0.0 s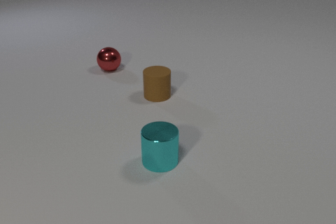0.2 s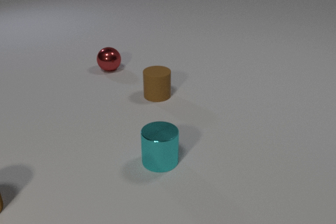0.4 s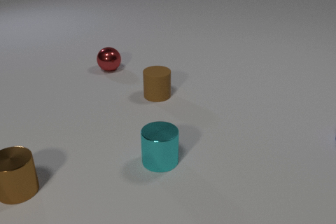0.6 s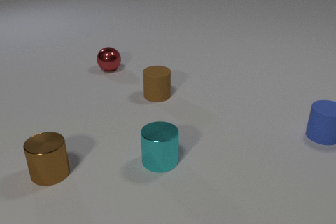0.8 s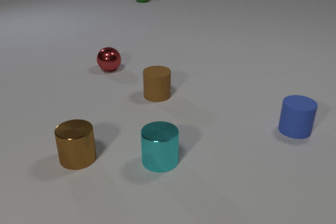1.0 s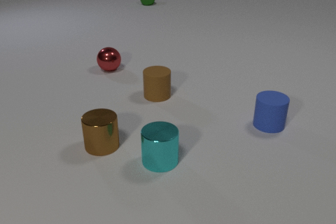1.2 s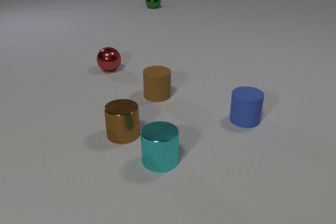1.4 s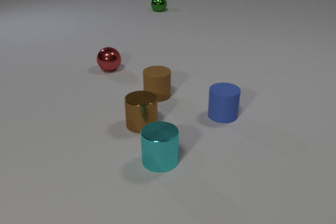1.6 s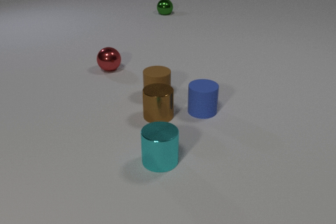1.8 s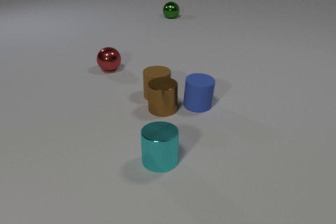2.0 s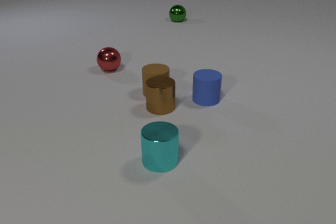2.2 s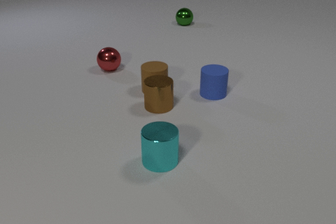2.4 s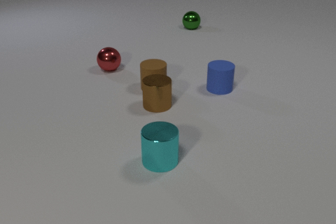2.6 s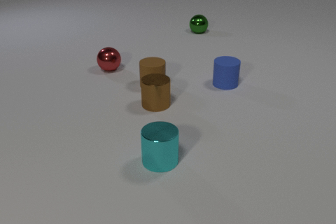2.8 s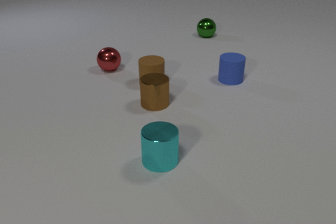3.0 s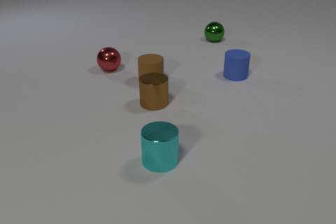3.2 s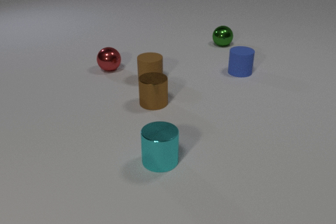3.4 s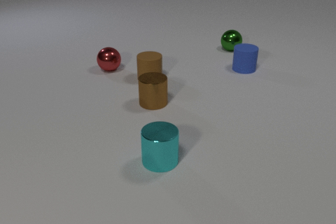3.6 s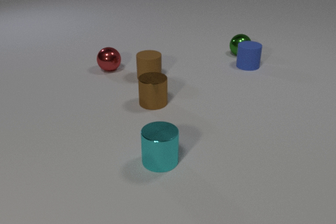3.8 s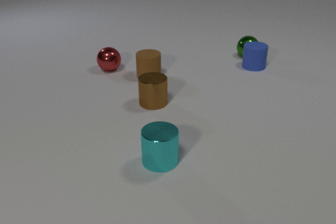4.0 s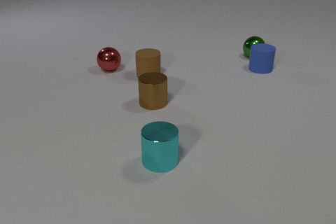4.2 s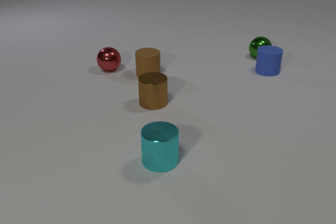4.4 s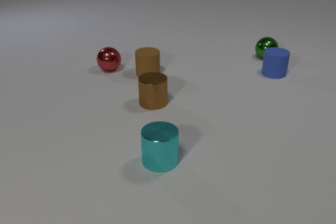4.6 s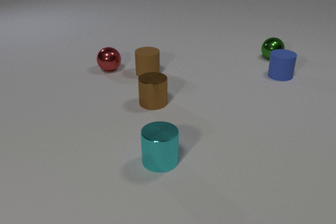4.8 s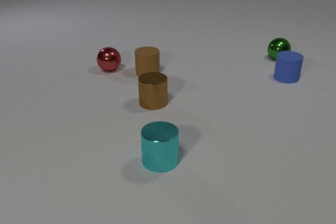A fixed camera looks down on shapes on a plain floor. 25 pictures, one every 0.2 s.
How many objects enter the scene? 3.
What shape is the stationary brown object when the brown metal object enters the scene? cylinder.
What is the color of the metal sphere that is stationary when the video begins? red.
0.0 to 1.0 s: The brown metal cylinder comes in at the left edge, slides to the right and away from the camera. The blue rubber cylinder comes in at the right edge, slides to the left. The green metal sphere comes in at the top edge, rolls toward the camera and to the right.
1.0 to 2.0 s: The brown metal cylinder slides away from the camera and to the right. The blue rubber cylinder slides to the left and away from the camera. The brown rubber cylinder slides away from the camera. The green metal sphere rolls toward the camera and to the right. The brown metal cylinder and the blue rubber cylinder collide. The brown metal cylinder and the brown rubber cylinder collide.
2.0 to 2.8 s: The brown metal cylinder slides away from the camera and to the left. The blue rubber cylinder slides away from the camera and to the right. The brown rubber cylinder slides away from the camera. The green metal sphere rolls toward the camera and to the right.
2.8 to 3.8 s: The blue rubber cylinder slides away from the camera and to the right. The brown rubber cylinder slides away from the camera. The green metal sphere rolls toward the camera and to the right. The blue rubber cylinder and the green metal sphere collide.
3.8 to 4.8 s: The blue rubber cylinder slides to the right and toward the camera. The brown rubber cylinder slides away from the camera. The green metal sphere rolls to the right.
